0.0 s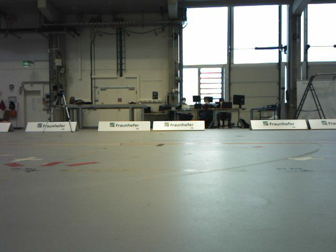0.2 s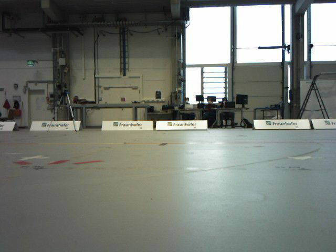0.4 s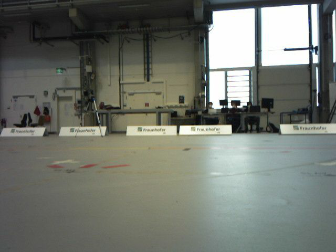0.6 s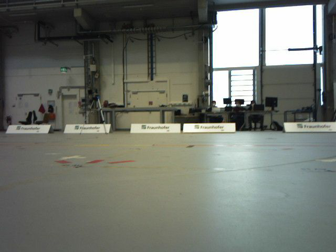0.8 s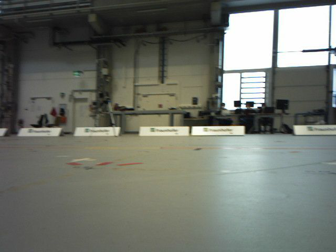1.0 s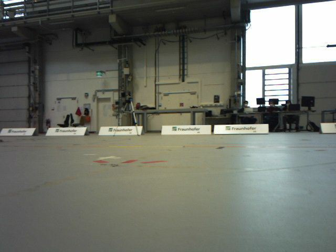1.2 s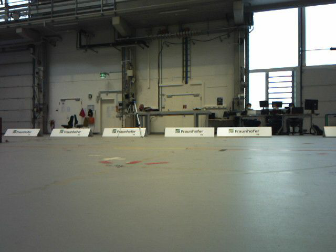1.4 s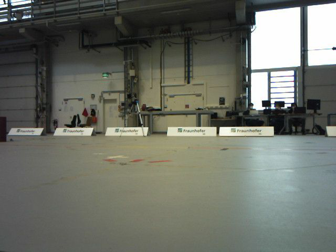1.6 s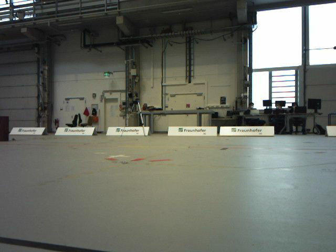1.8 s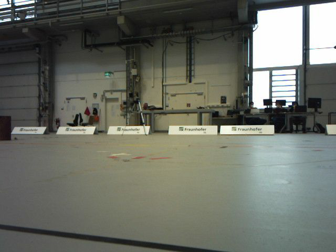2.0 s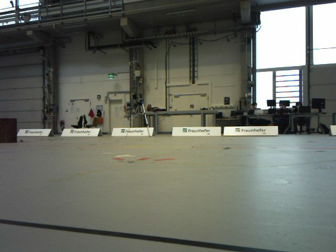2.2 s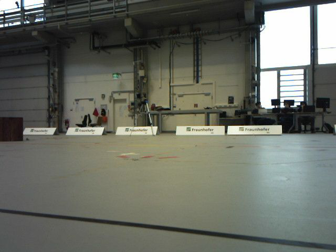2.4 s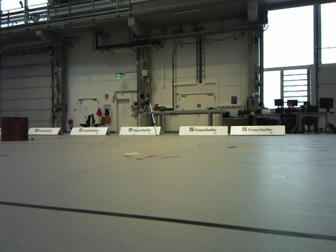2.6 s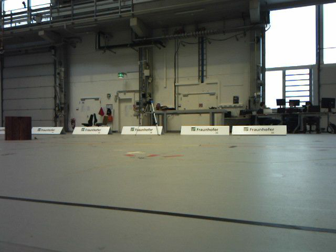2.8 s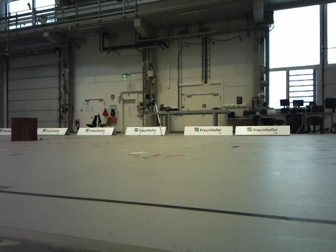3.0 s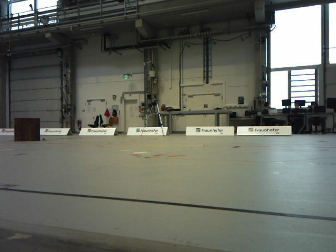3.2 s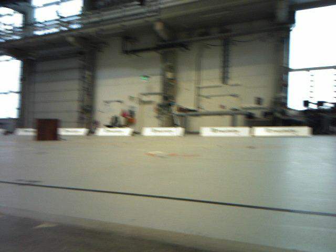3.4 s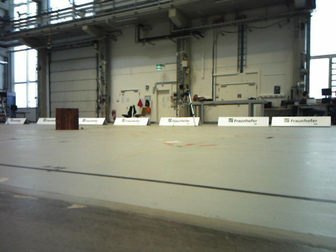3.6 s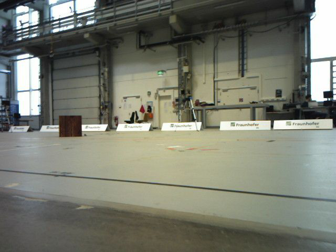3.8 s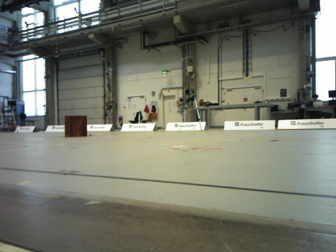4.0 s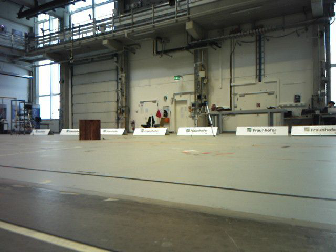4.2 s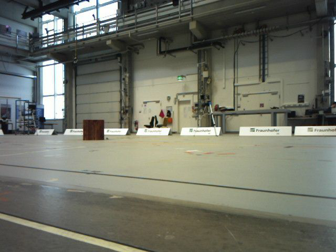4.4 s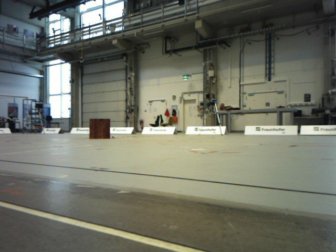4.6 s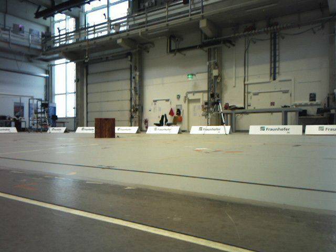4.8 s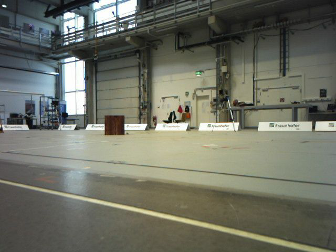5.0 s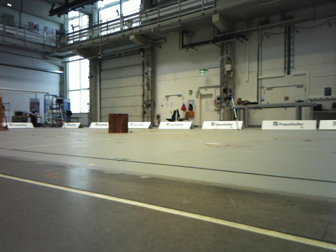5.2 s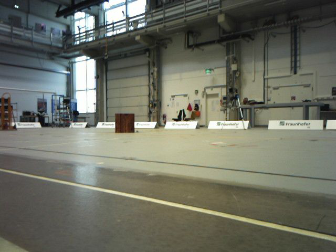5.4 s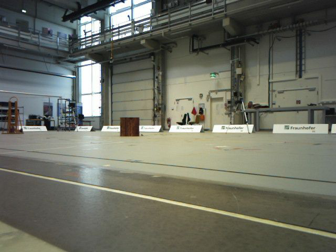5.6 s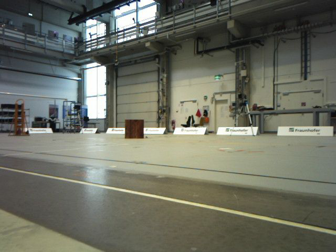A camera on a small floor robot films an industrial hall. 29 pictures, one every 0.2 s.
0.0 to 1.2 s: The scene slides to the right, as the camera pans about 10 degrees to its left. It travels backward, about 0.2 m, so what stands in front gets smaller.
1.2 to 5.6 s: The camera pans to its left, which is counterclockwise from overhead, by about 20 degrees. It travels backward, about 0.9 m, so what stands in front gets smaller.
The film runs backward here.
